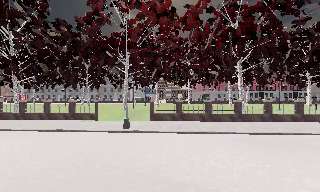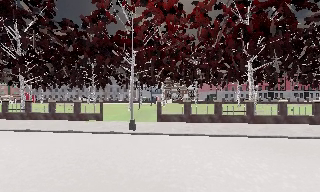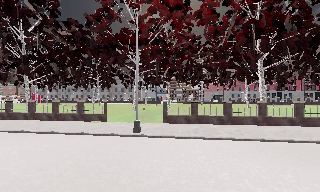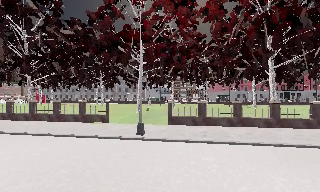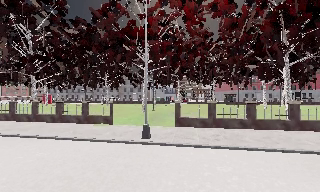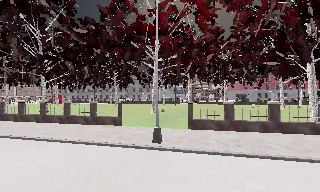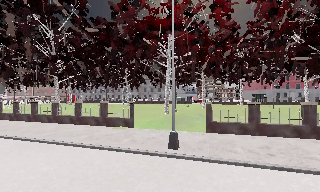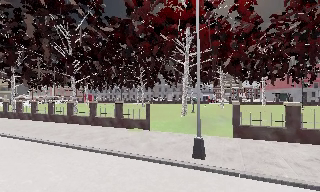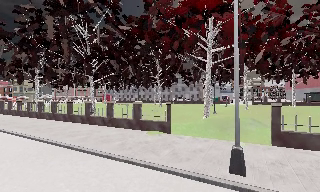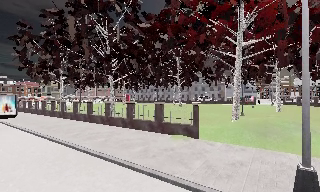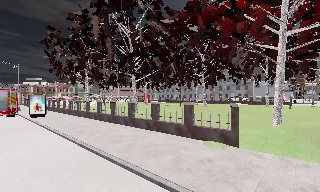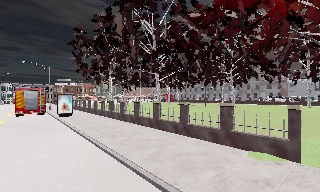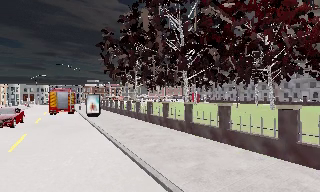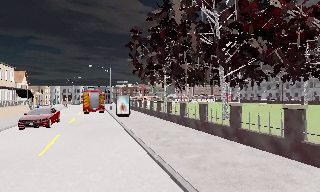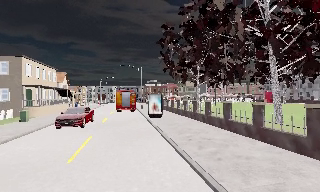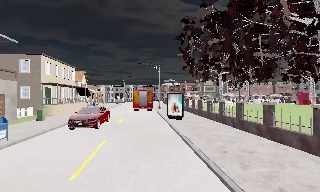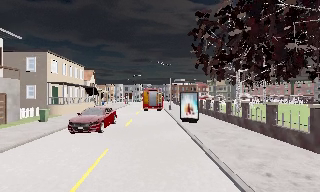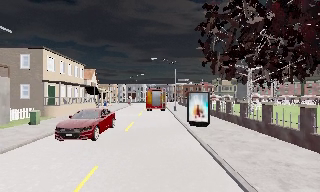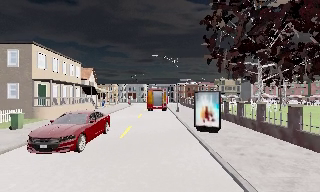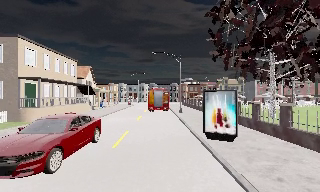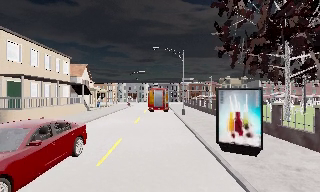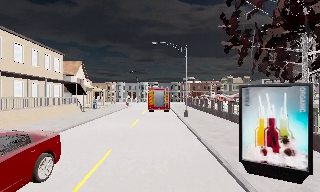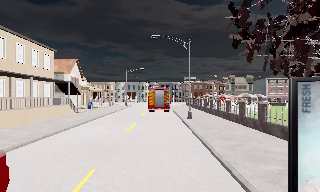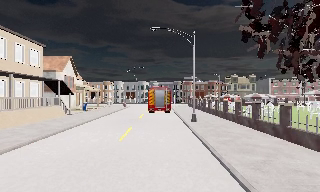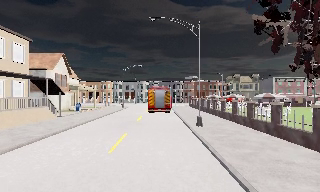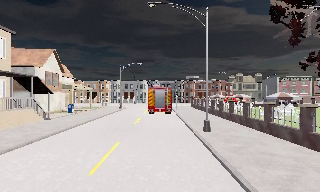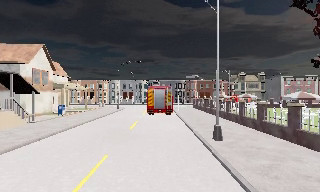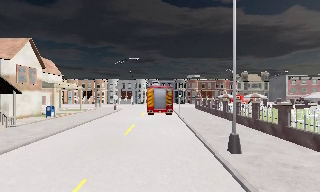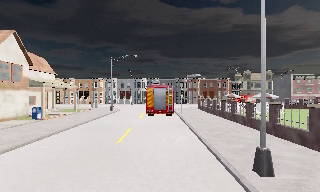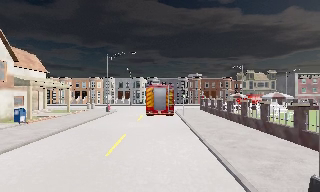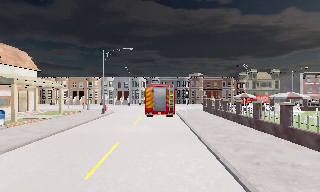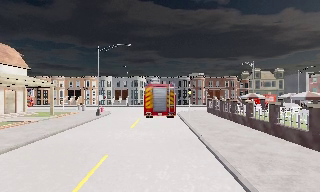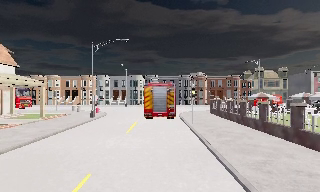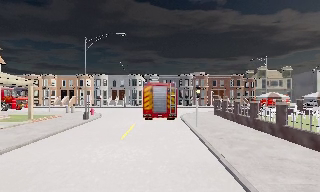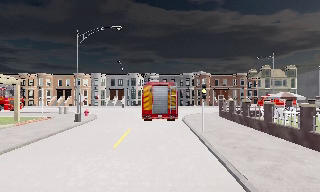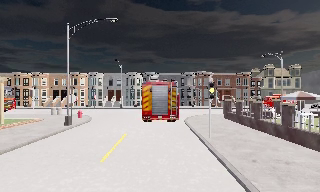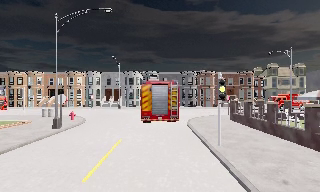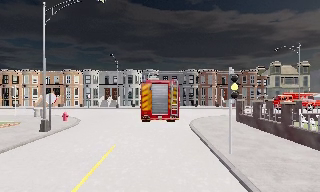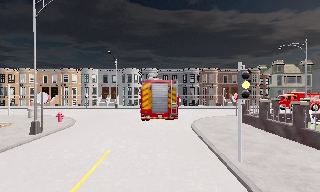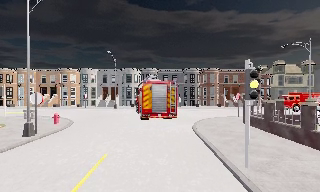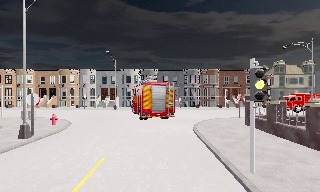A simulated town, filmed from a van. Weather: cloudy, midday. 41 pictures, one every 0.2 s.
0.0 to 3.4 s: The camera pans to its left, which is counterclockwise from overhead, by about 85 degrees. It travels forward, about 18 m. It gains speed.
3.4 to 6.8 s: The camera travels forward, about 30 m, so what stands in front looms larger.
6.8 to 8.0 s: The camera travels forward, about 5 m, so what stands in front looms larger. It loses speed.
The film runs forward here.
